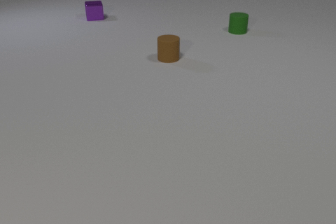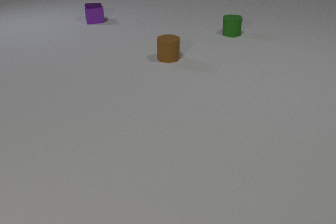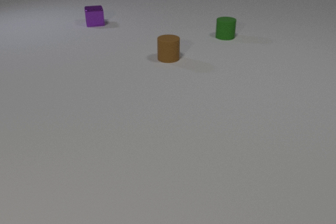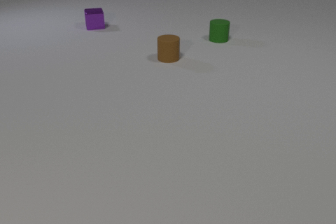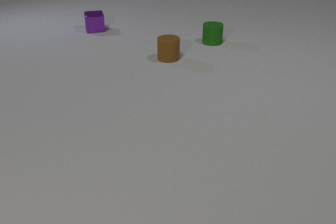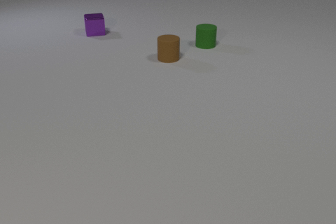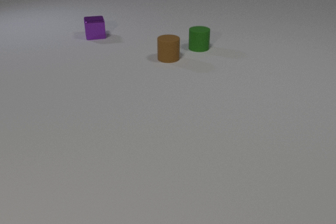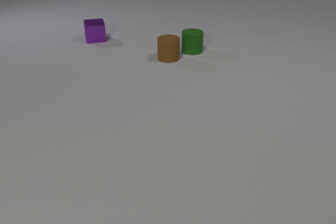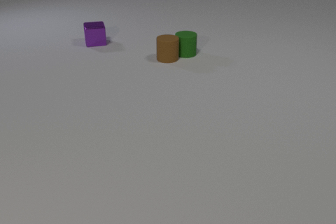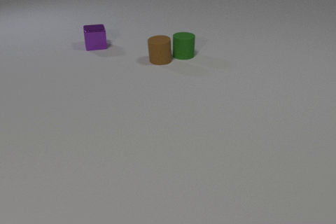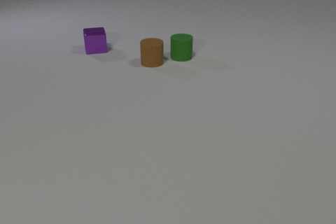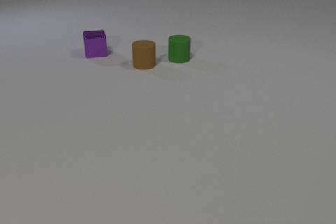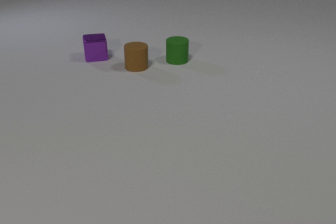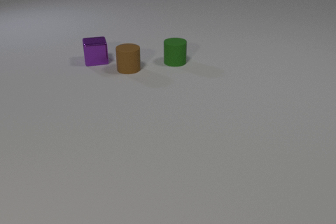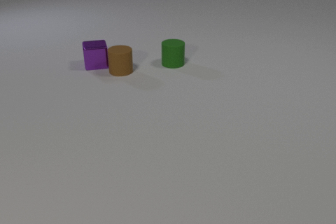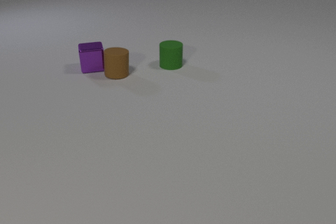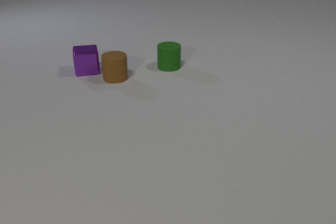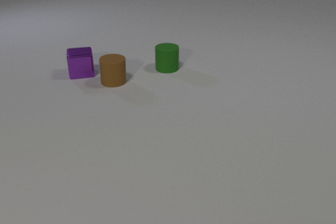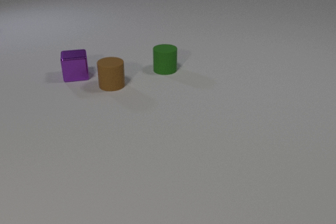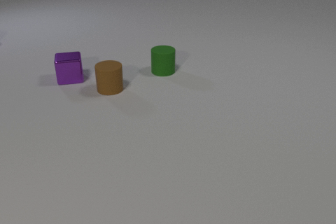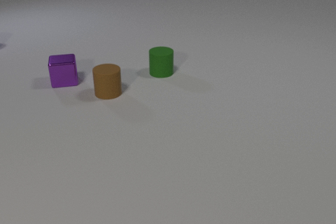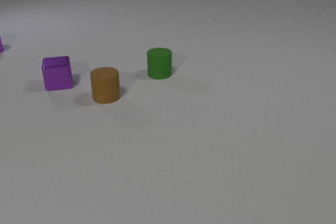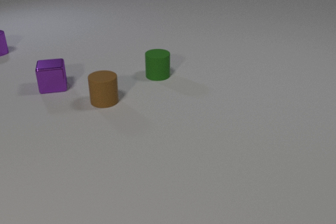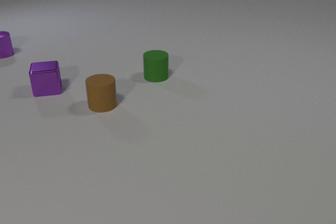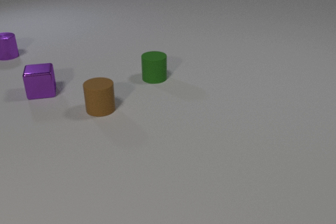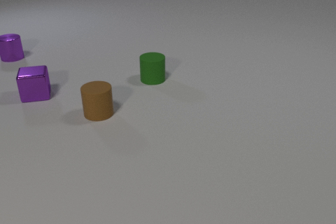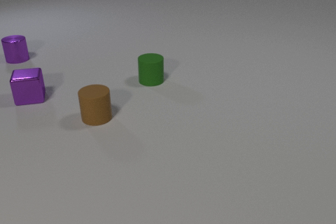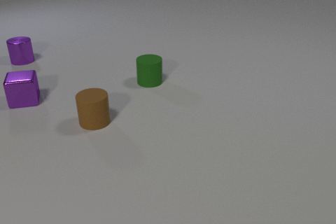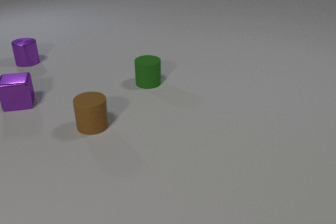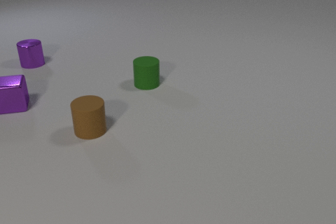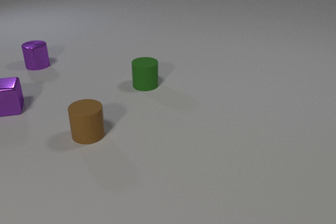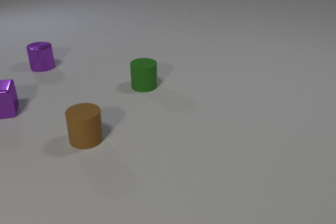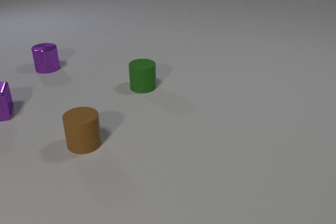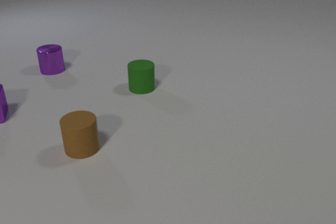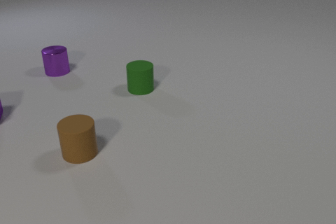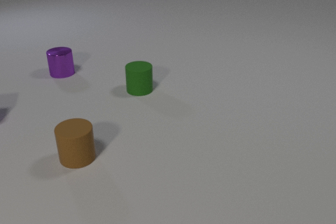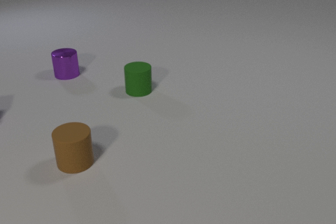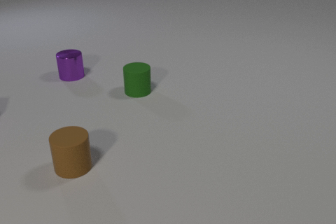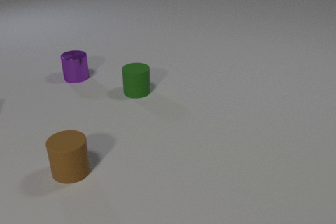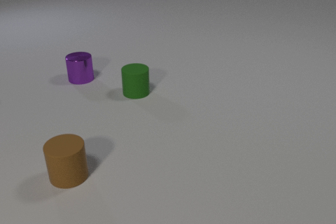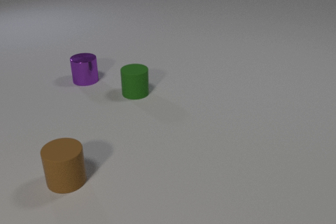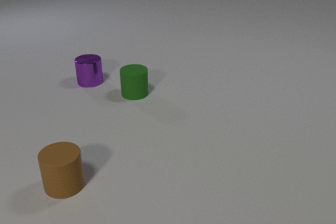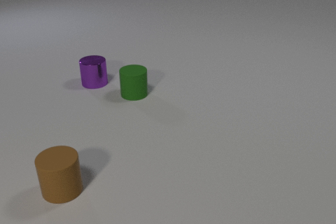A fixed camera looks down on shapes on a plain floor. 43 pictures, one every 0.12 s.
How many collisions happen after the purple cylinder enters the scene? 0.
What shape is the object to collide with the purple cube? cylinder.
How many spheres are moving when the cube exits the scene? 0.
0.00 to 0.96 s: The green rubber cylinder slides toward the camera and to the left. The purple metal cube slides toward the camera. The green rubber cylinder and the brown rubber cylinder collide.
0.96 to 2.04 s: The green rubber cylinder slides toward the camera and to the left. The brown rubber cylinder slides to the left and toward the camera. The purple metal cube slides toward the camera. The brown rubber cylinder and the purple metal cube collide.
2.04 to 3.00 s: The green rubber cylinder slides toward the camera and to the left. The brown rubber cylinder slides toward the camera. The purple metal cylinder comes in at the left edge, slides toward the camera and to the right. The purple metal cube slides to the left and toward the camera.
3.00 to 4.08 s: The green rubber cylinder slides toward the camera and to the left. The brown rubber cylinder slides toward the camera. The purple metal cylinder slides toward the camera and to the right. The purple metal cube slides to the left and toward the camera.
4.08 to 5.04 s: The green rubber cylinder slides toward the camera and to the left. The brown rubber cylinder slides toward the camera. The purple metal cylinder slides toward the camera and to the right. The purple metal cube leaves at the left edge.
